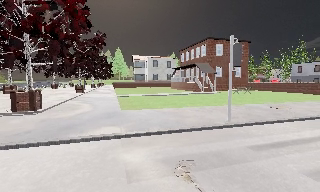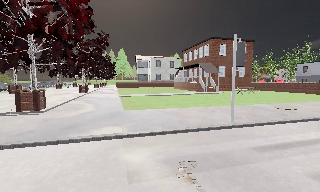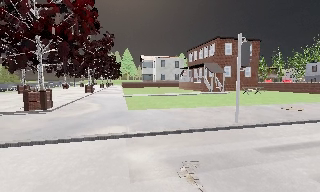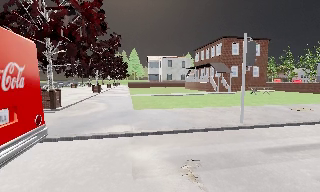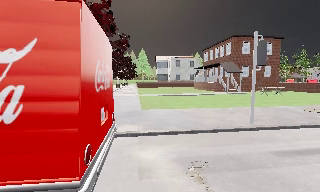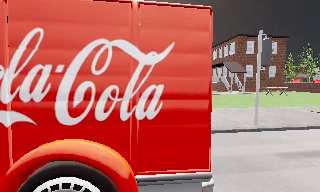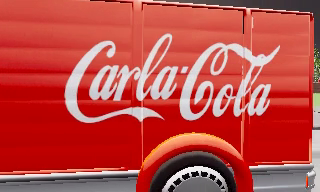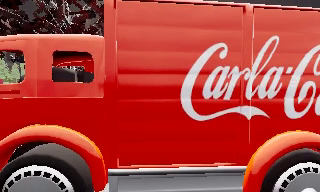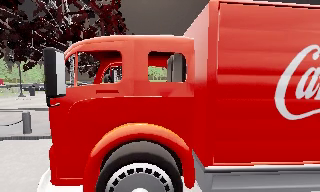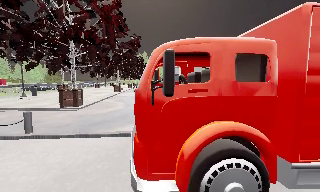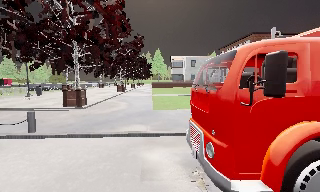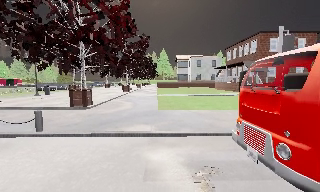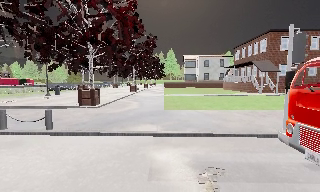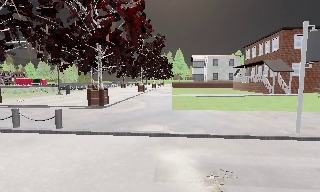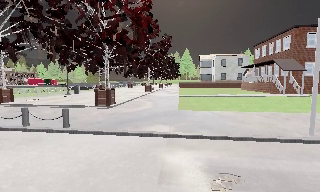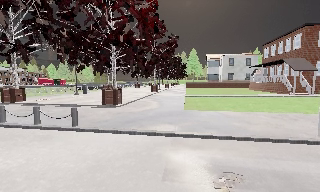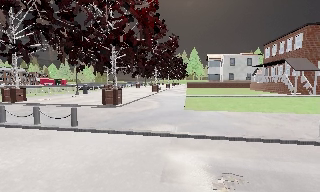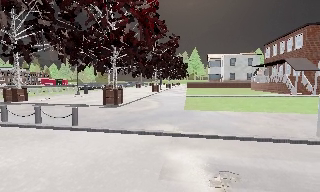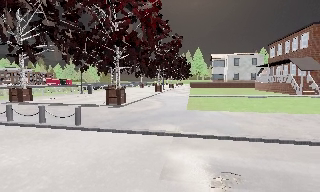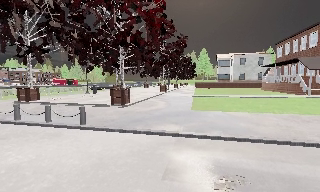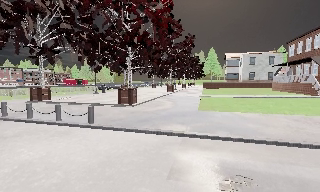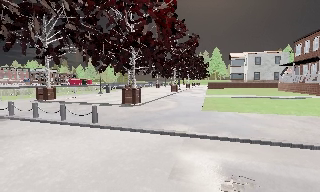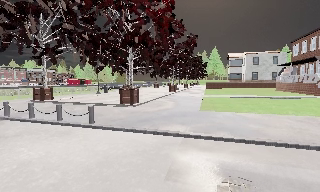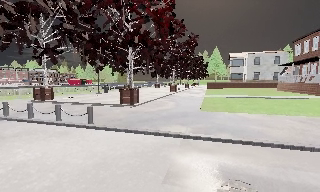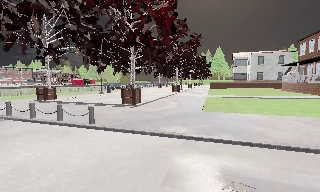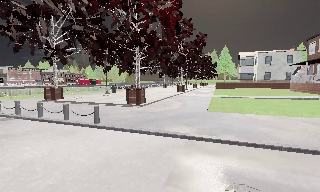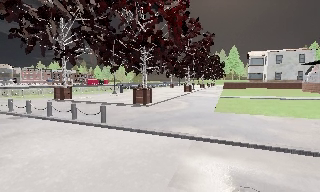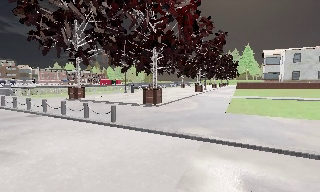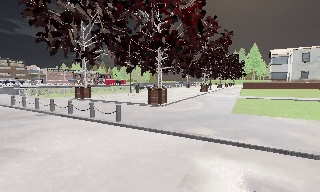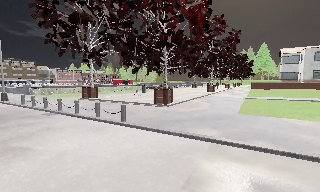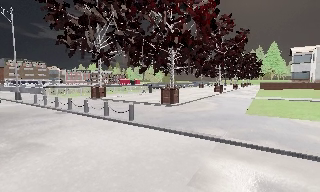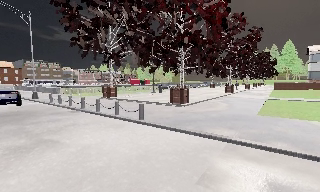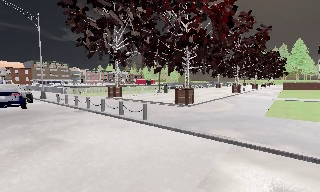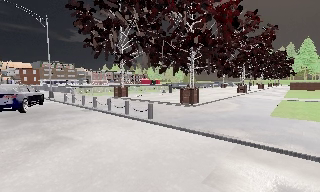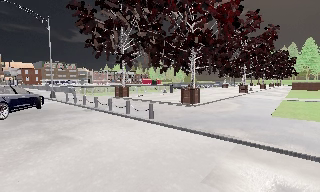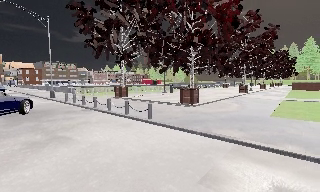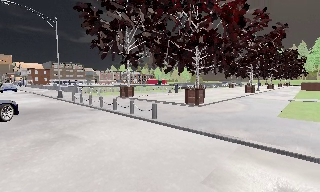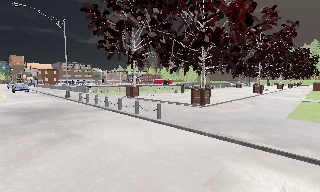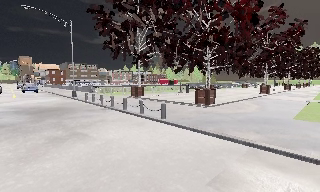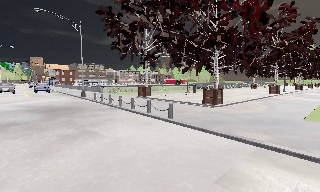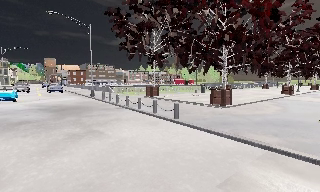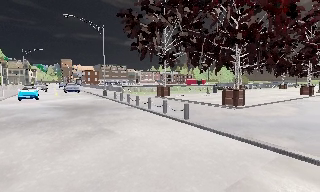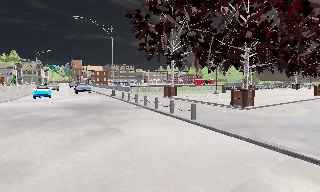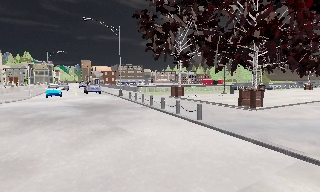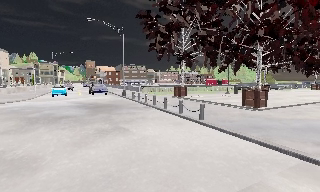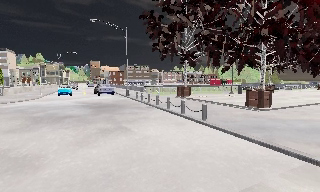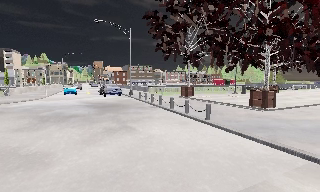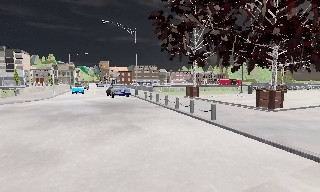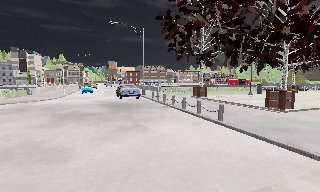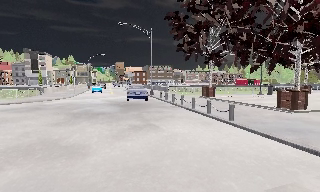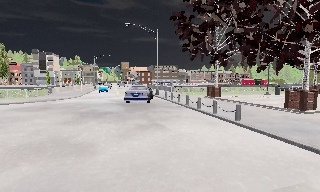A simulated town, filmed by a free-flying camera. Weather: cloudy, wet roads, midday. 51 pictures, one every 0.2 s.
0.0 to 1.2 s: The camera swings to its left by about 10 degrees, and the scene slides to the right.
1.2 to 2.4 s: The camera shifts only a little, or ends up much as it began.
2.4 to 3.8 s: The camera pans to its left, which is counterclockwise from overhead, by about 10 degrees.
3.8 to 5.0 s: The camera shifts only a little, or ends up much as it began.
5.0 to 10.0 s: The scene slides to the right, as the camera pans about 55 degrees to its left. It travels backward and to its right, about 1 m.
The film runs backward here.
